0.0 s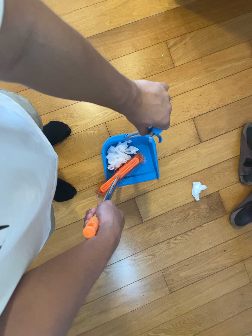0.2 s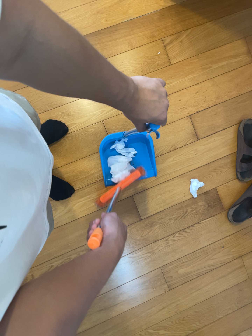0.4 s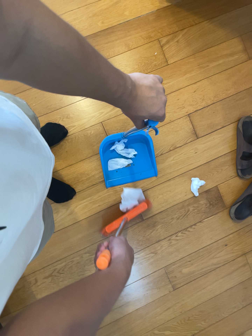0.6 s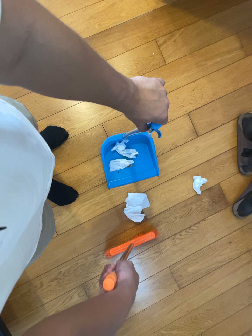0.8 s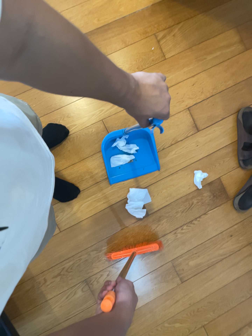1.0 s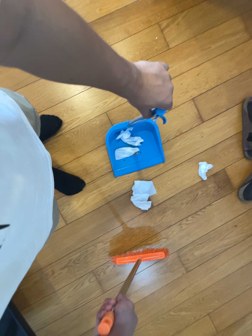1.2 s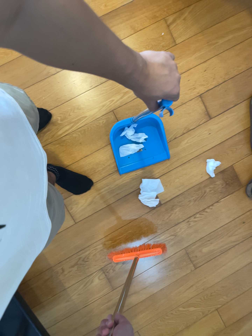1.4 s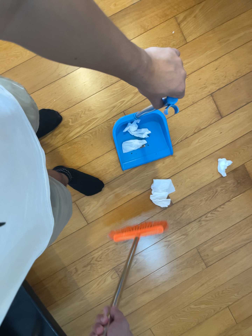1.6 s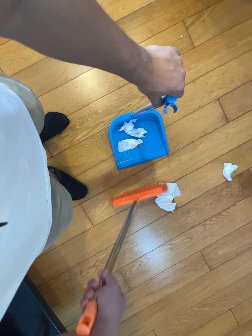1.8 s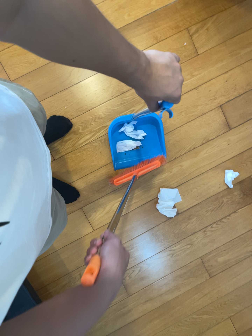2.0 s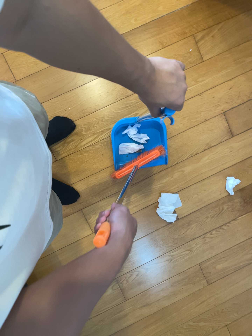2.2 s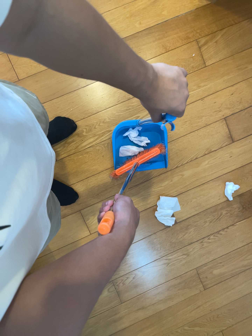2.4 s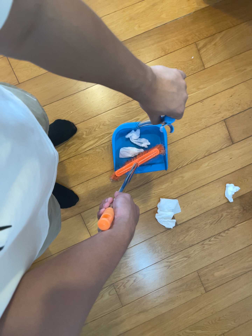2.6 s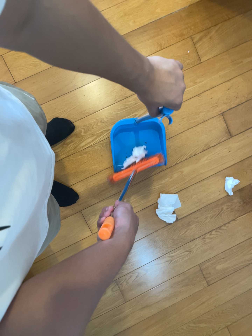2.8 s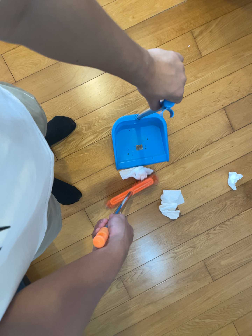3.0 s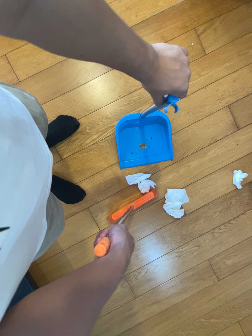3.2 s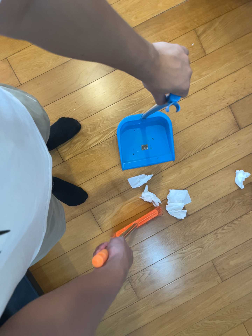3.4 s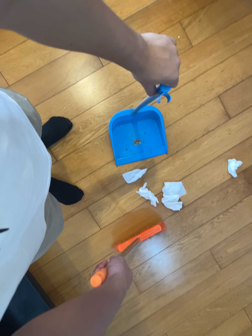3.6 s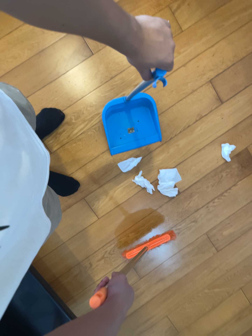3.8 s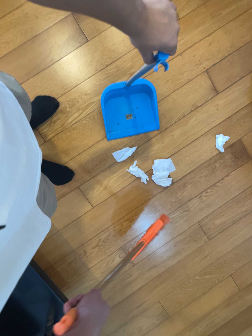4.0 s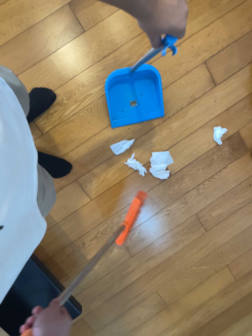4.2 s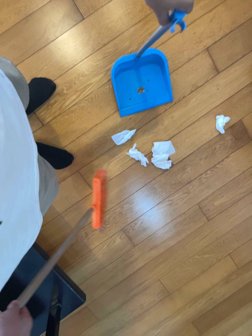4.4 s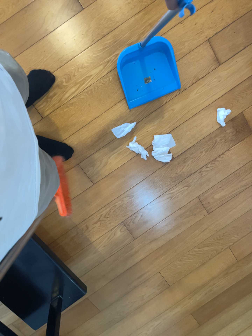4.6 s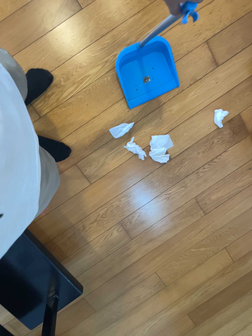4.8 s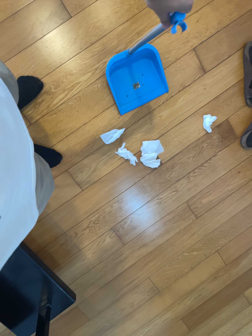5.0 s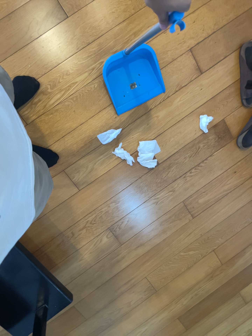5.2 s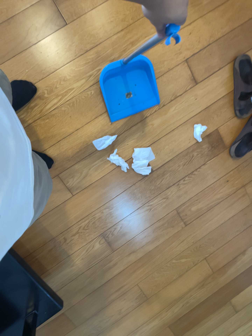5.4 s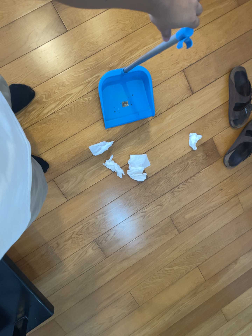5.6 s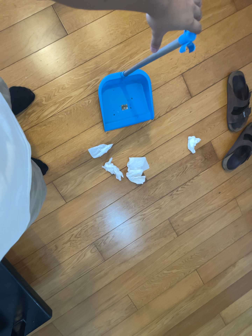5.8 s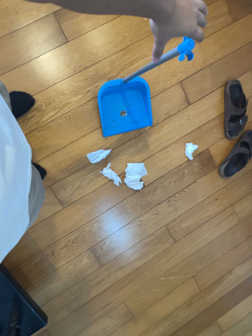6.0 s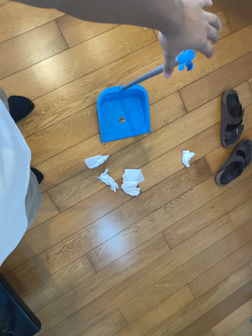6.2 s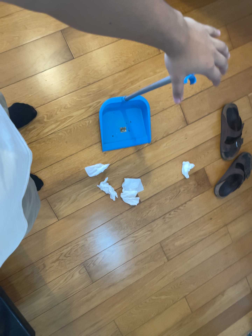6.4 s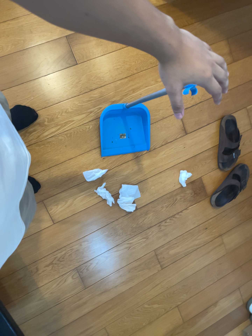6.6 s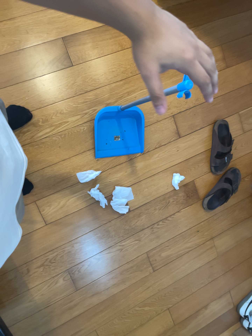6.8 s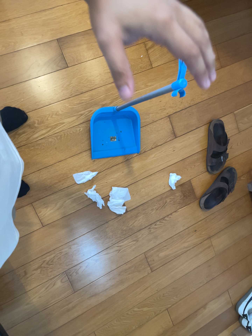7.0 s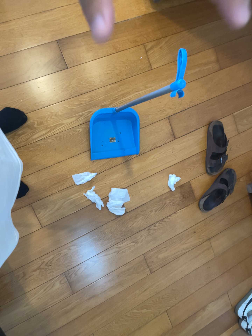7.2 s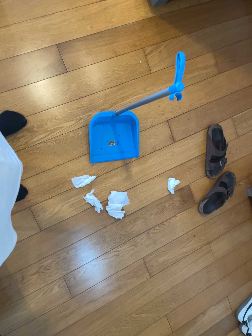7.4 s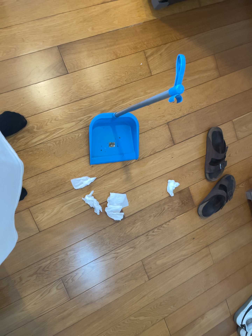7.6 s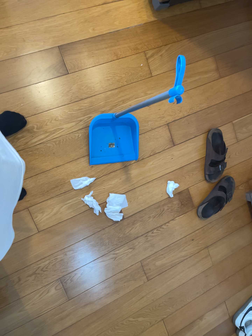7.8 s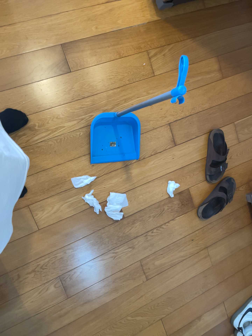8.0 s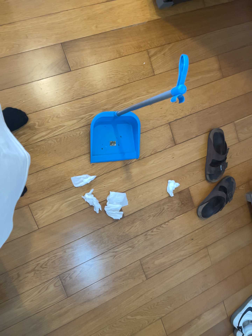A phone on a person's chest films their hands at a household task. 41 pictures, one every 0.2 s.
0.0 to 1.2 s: The camera travels to its left, about 7 cm, so close, fixed things drift to the right.
1.2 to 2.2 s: The camera travels to its left and toward the top of its view, about 10 cm, so close, fixed things drift to the right.
2.2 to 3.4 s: The camera shifts only a little, or ends up much as it began.
3.4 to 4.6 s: The camera's aim tips toward the bottom of its view by about 10 degrees, and the scene shifts upward.
4.6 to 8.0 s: The scene slides to the left, as the camera pans about 10 degrees to its right. It travels backward, about 7 cm, so what stands in front gets smaller. Its aim tips toward the top of its view by about 15 degrees, and the scene shifts downward. It rolls about its line of sight by about 10 degrees, and the scene rotates clockwise.
The film runs backward here.
